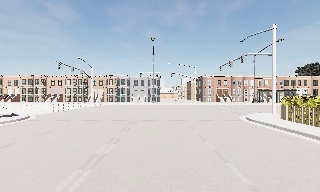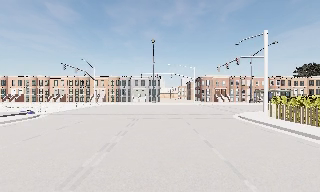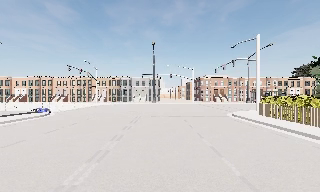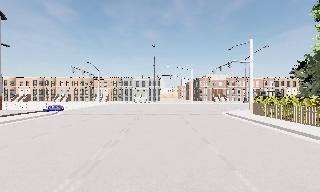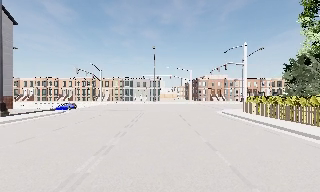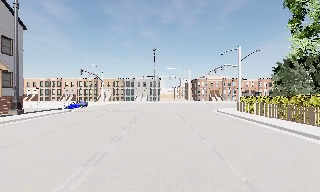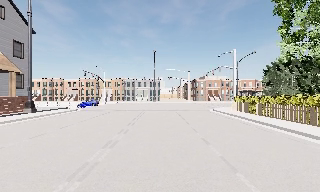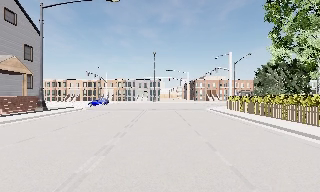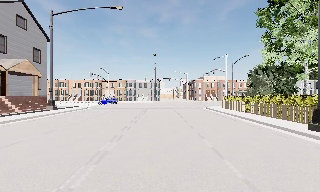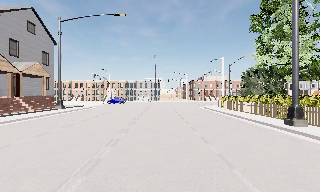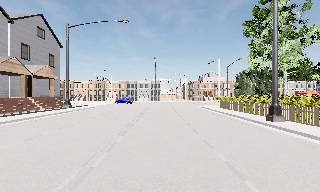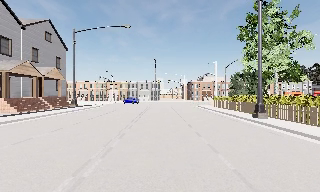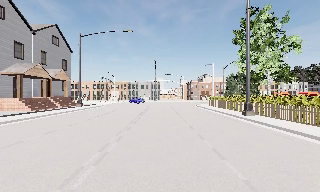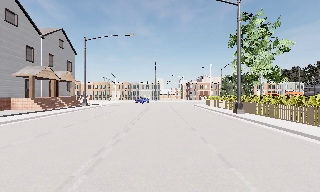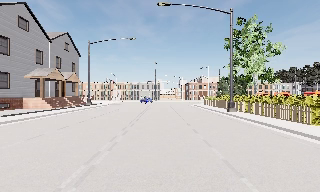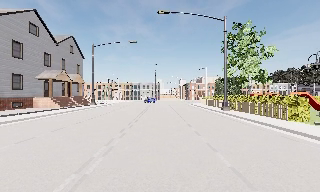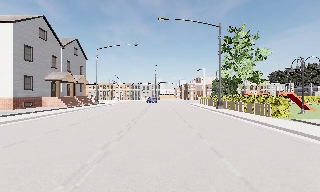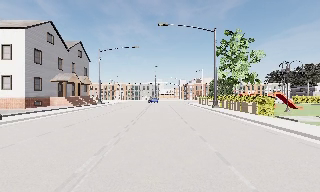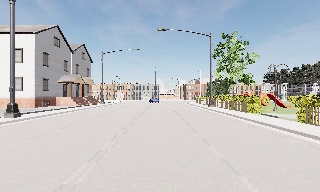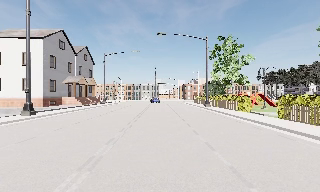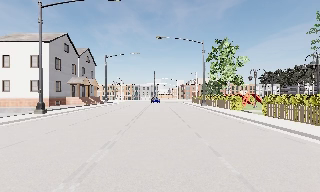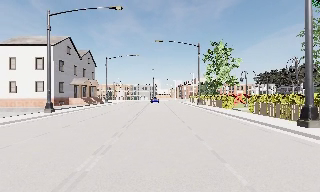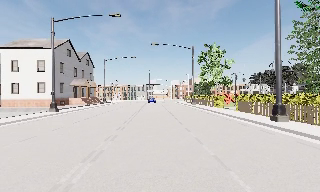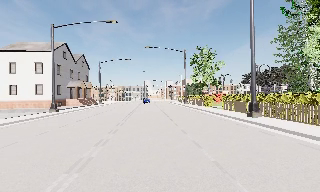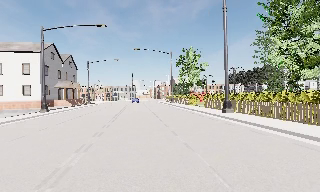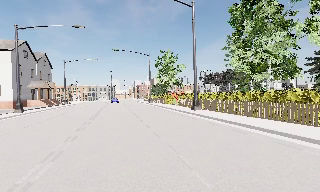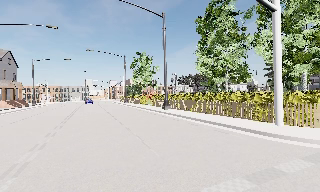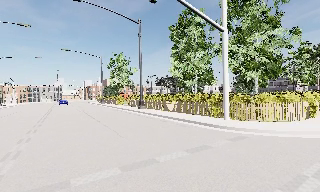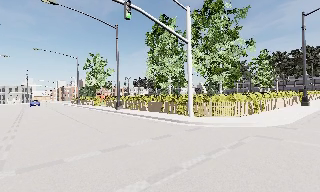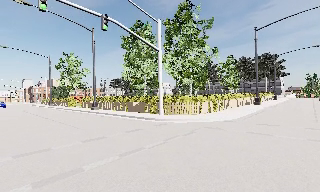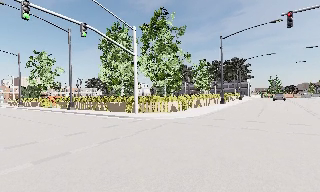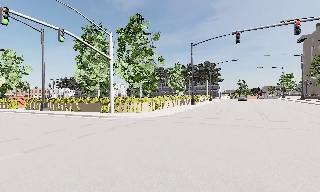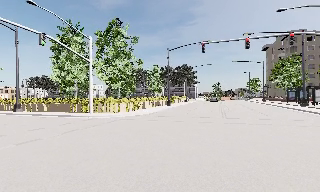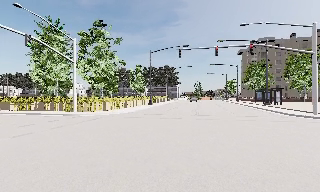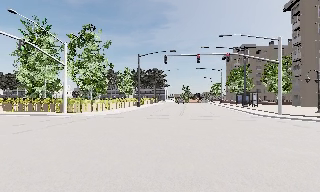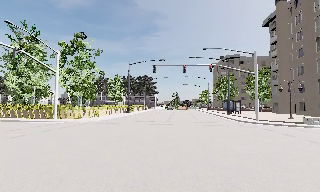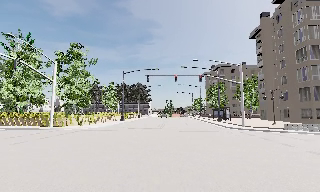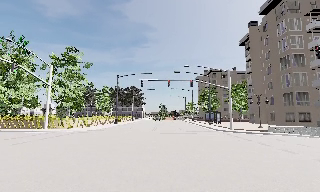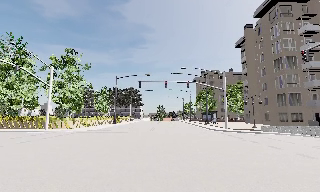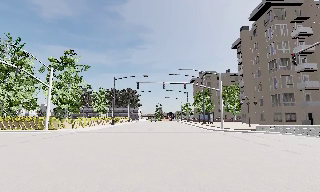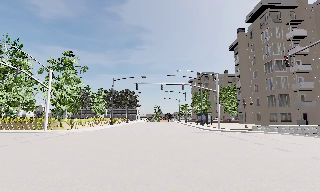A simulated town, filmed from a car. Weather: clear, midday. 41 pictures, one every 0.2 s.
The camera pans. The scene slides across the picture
to the left.
The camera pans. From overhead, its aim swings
clockwise.
0.0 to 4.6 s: The camera travels backward, about 35 m, so what stands in front gets smaller.
4.6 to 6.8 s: The scene slides to the left, as the camera pans about 75 degrees to its right. It travels backward, about 17 m.
6.8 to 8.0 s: The camera travels backward, about 5 m, so what stands in front gets smaller. It loses speed.
The film runs backward here.
